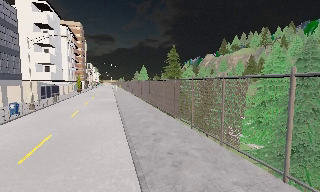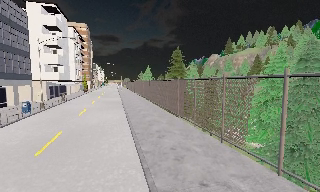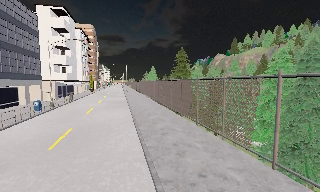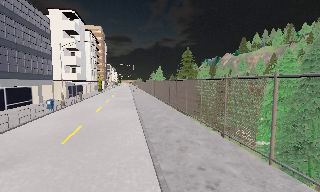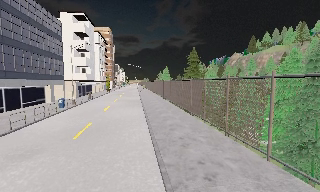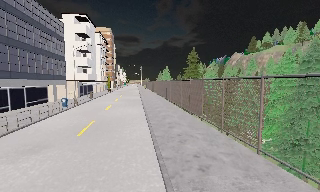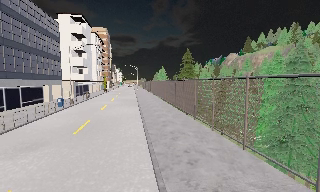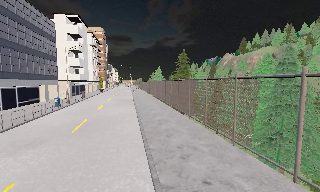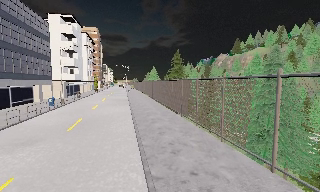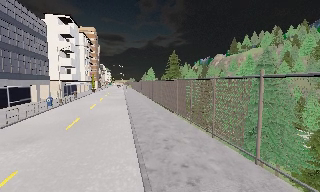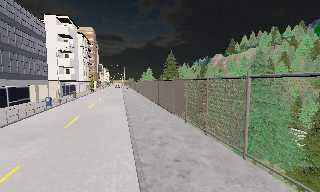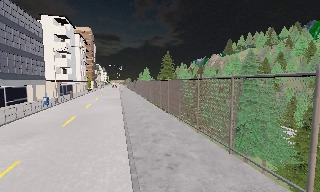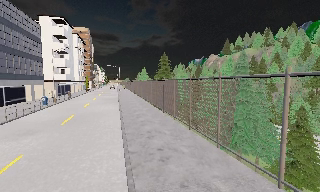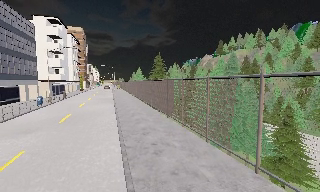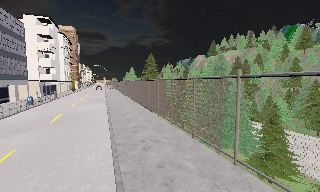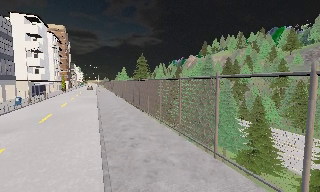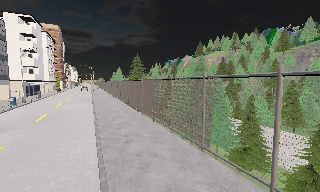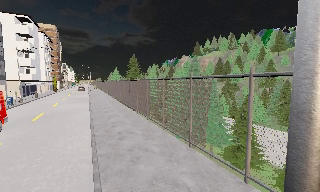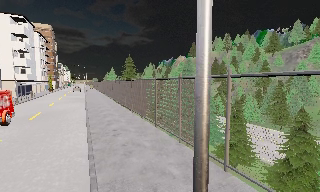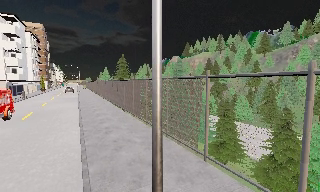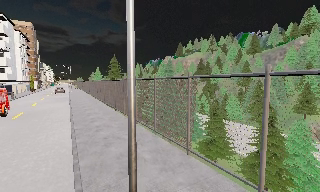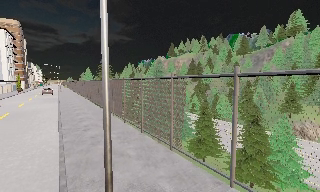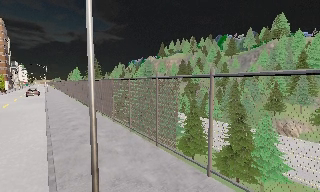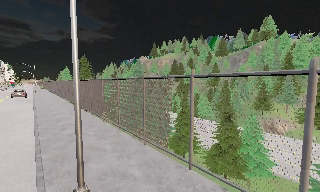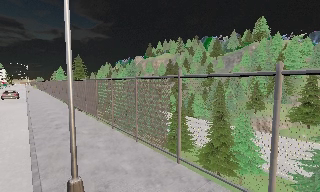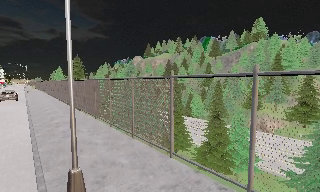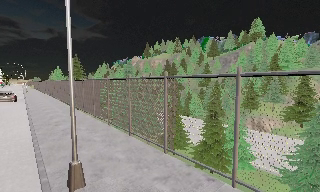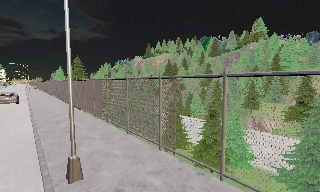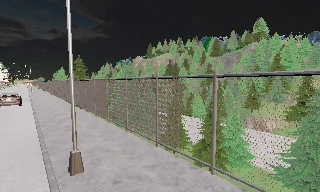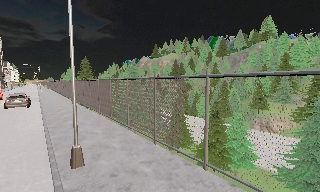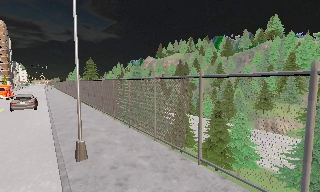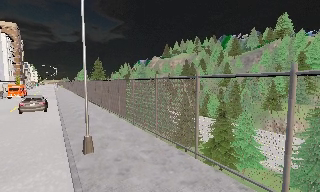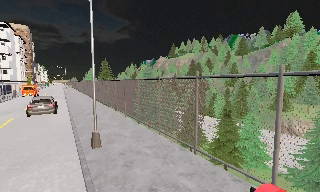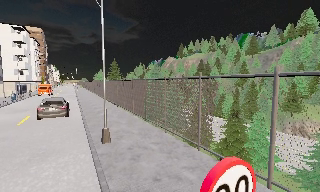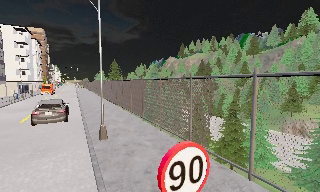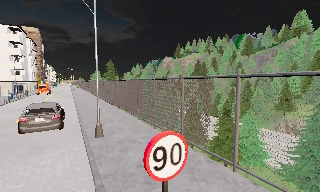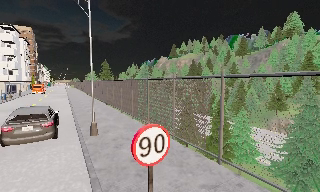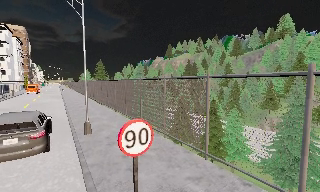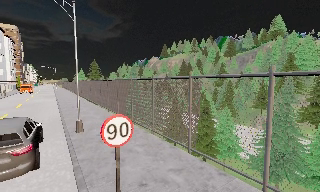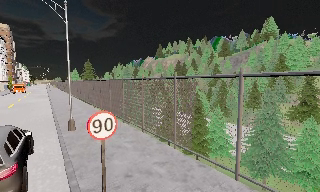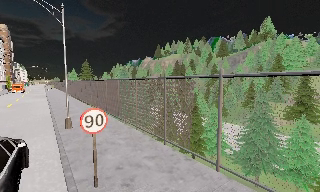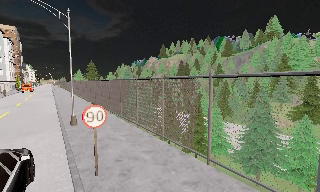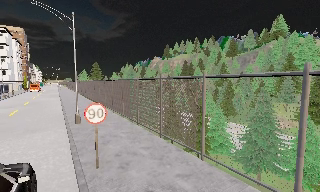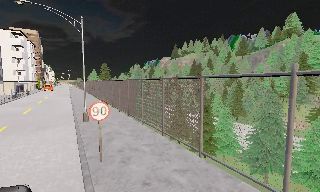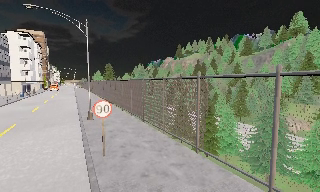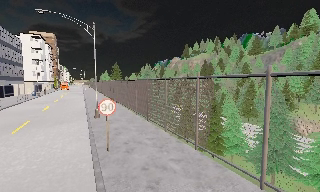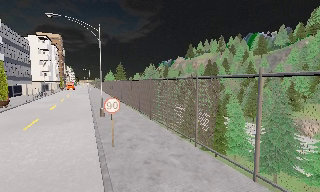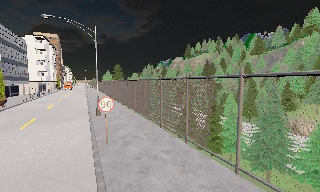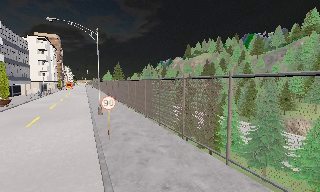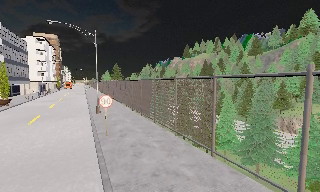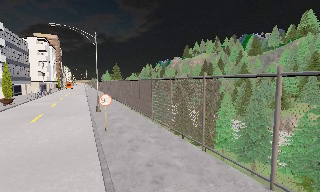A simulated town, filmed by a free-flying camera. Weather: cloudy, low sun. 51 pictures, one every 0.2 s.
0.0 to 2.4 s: The camera travels backward, about 6 m, so what stands in front gets smaller.
2.4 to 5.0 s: The camera swings to its right by about 25 degrees, and the scene slides to the left. It travels backward and to its right, about 7 m, so what stands in front gets smaller.
5.0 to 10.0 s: The camera pans to its left, which is counterclockwise from overhead, by about 15 degrees. It travels backward and to its right, about 12 m, so what stands in front gets smaller.
The film runs backward here.
